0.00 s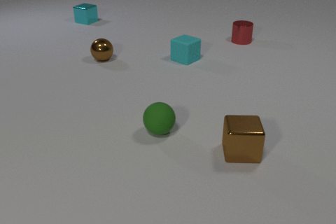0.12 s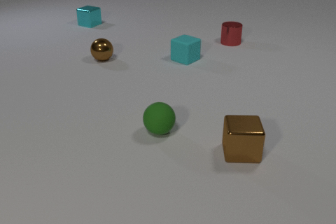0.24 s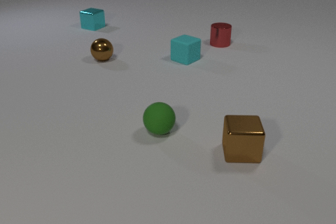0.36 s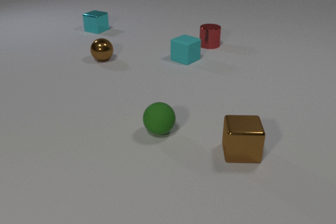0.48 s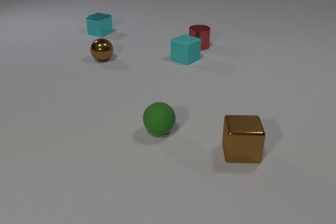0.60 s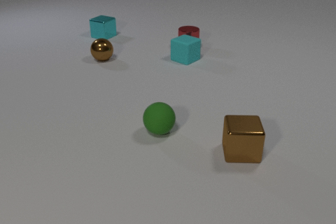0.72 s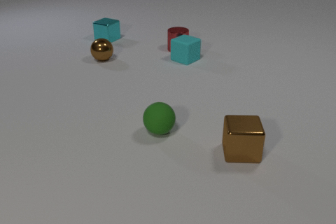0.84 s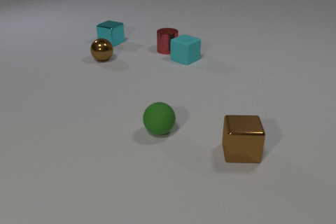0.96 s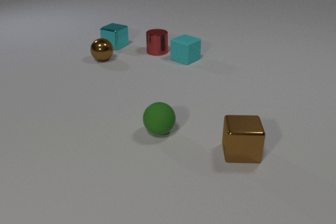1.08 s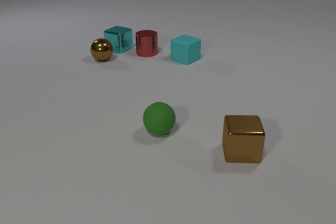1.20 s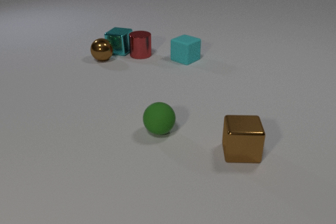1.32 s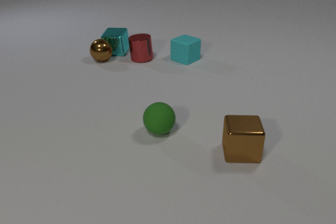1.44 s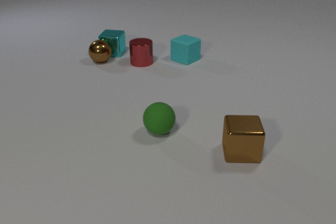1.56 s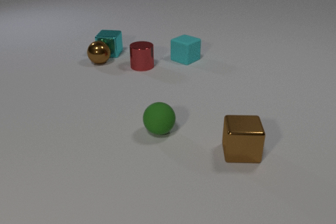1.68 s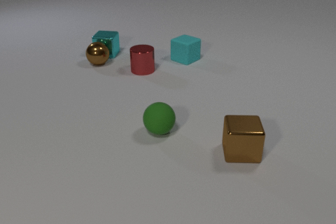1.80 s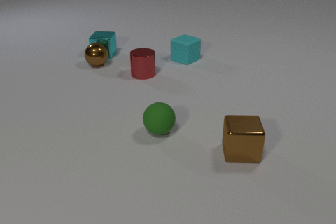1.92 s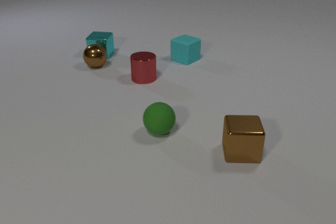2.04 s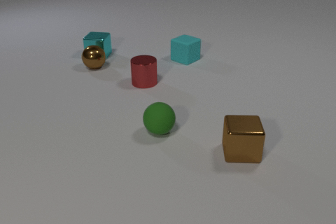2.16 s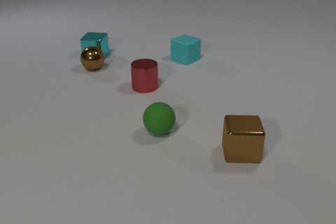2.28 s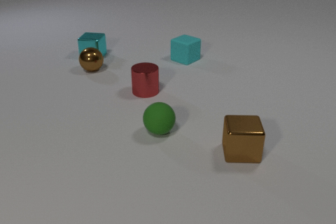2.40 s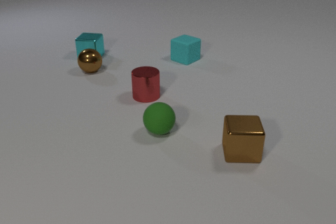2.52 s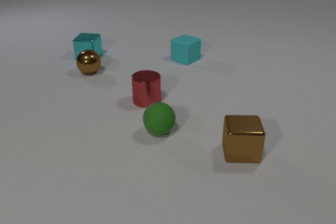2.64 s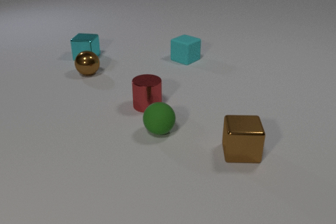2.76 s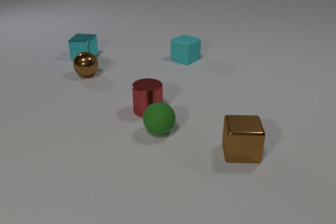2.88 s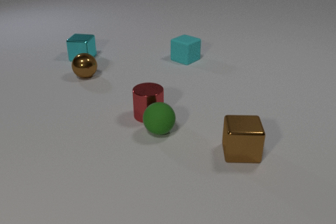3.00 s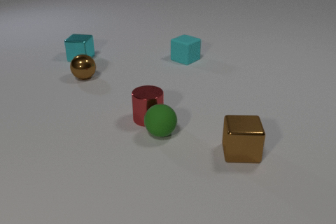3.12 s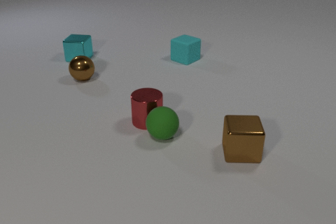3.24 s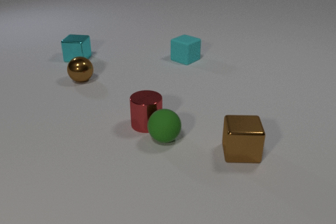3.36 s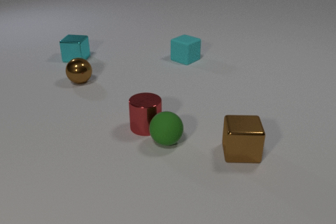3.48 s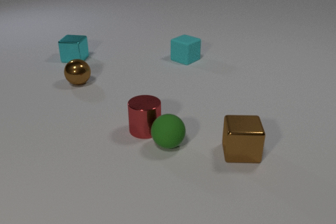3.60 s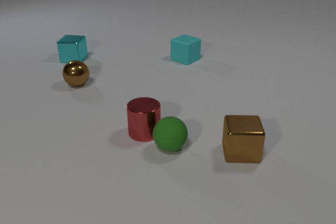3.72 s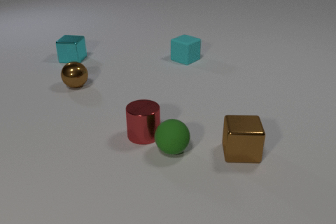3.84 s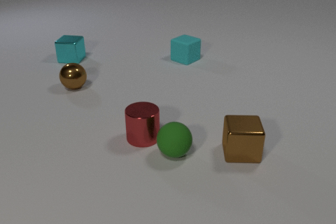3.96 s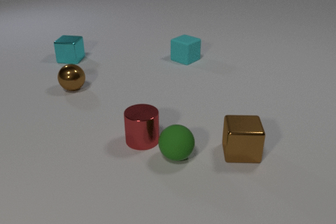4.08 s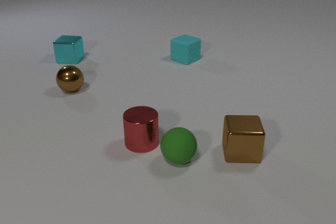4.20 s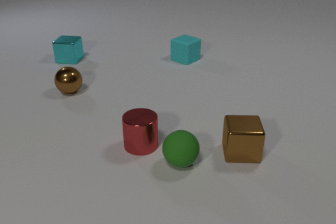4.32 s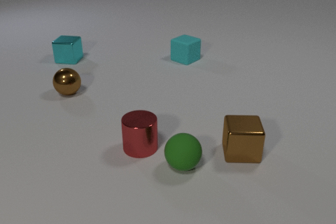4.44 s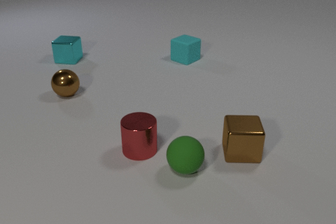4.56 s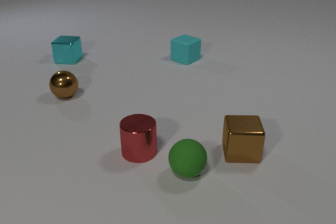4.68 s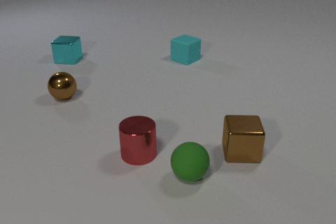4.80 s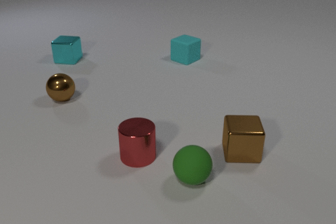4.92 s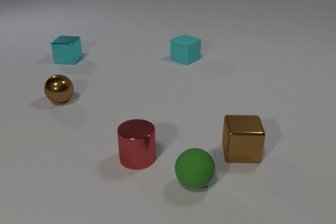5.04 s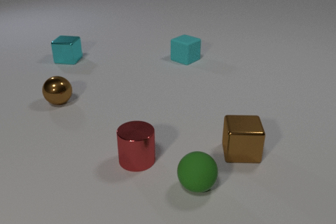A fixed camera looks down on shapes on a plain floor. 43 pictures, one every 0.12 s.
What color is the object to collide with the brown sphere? cyan.
How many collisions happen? 3.
What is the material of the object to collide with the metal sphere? metal.
0.00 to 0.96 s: The red metal cylinder slides to the left and toward the camera. The cyan metal cube slides toward the camera.
0.96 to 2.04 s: The red metal cylinder slides toward the camera. The cyan metal cube slides toward the camera and to the left, spins so that its near face slides to the right, counterclockwise seen from above. The brown metal sphere rolls toward the camera and to the left. The red metal cylinder and the cyan metal cube collide. The cyan metal cube and the brown metal sphere collide.
2.04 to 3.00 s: The red metal cylinder slides toward the camera. The cyan metal cube slides to the left. The brown metal sphere rolls toward the camera and to the left. The red metal cylinder and the green rubber sphere collide.
3.00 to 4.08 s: The red metal cylinder slides toward the camera. The cyan metal cube slides to the left. The brown metal sphere rolls toward the camera and to the left. The green rubber sphere rolls toward the camera and to the right.
4.08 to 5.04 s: The red metal cylinder slides toward the camera. The brown metal sphere rolls toward the camera and to the left. The green rubber sphere rolls toward the camera and to the right.
